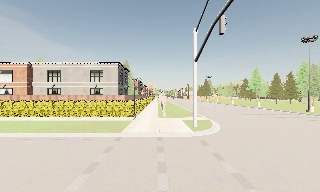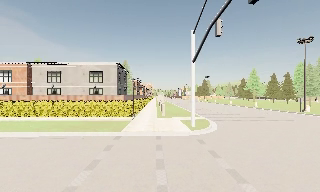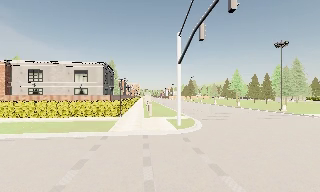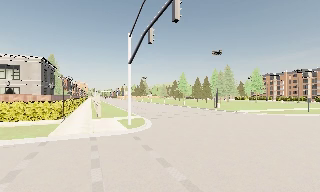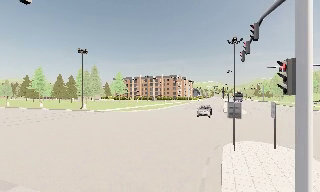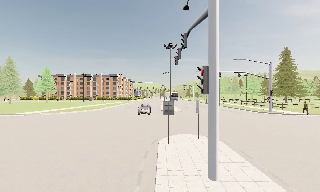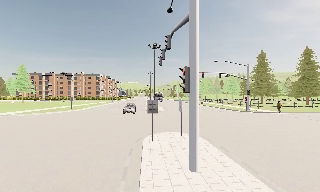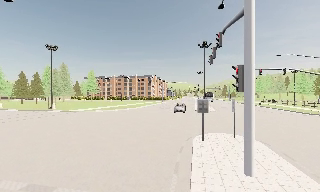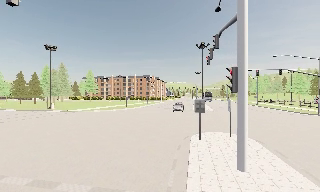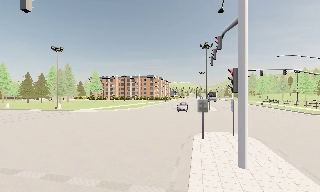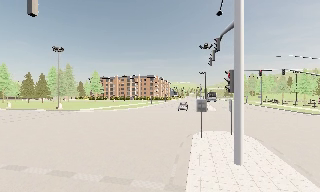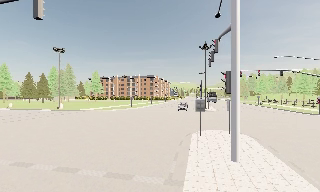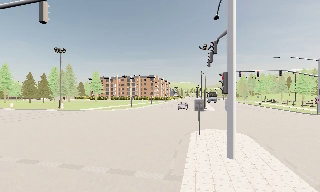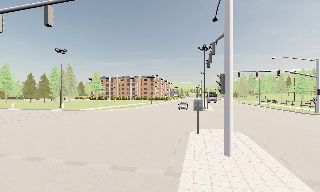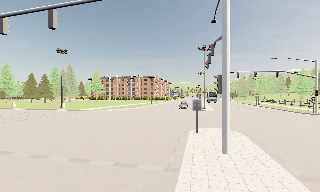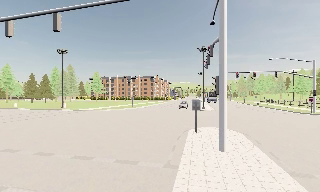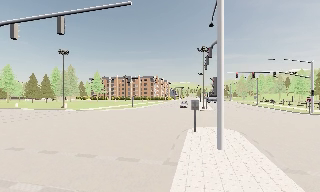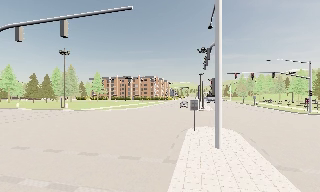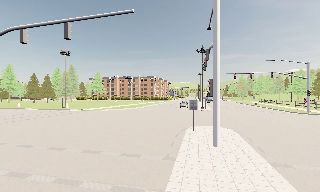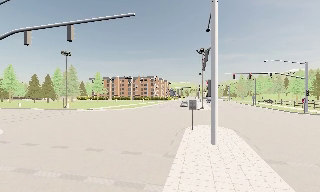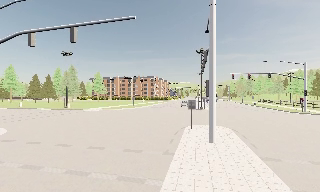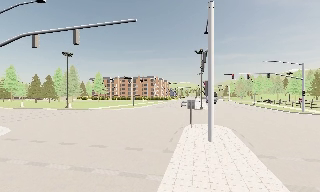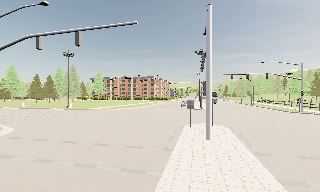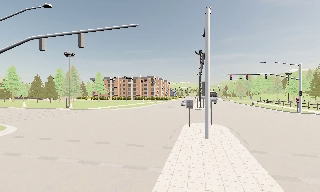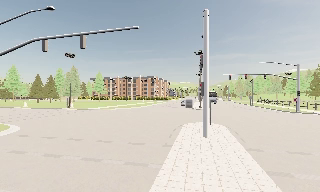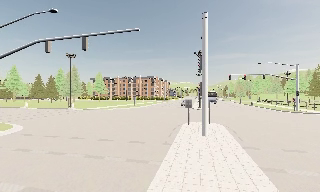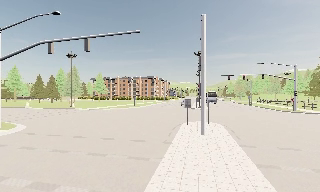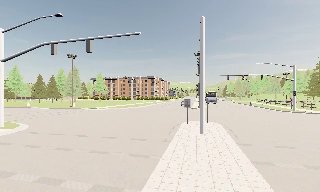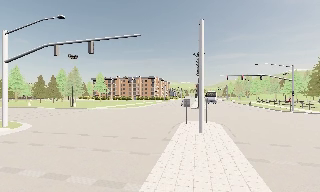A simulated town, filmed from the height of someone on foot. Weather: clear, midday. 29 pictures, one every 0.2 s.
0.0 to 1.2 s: The camera pans to its right, which is clockwise from overhead, by about 95 degrees. It travels backward, about 1.5 m.
1.2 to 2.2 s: The camera pans to its left, which is counterclockwise from overhead, by about 20 degrees. It travels backward, about 1.5 m, so what stands in front gets smaller.
2.2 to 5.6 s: The camera travels backward, about 5 m, so what stands in front gets smaller.
The film runs backward here.
